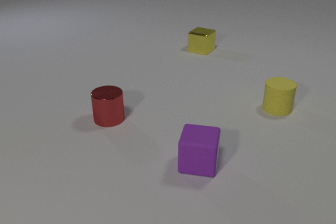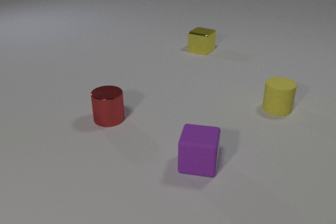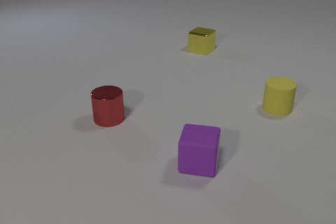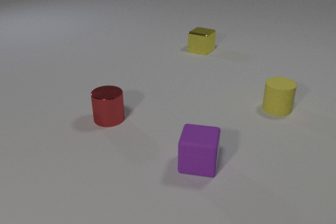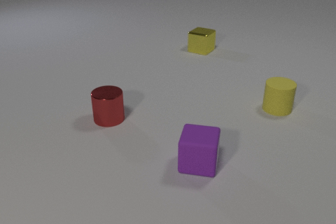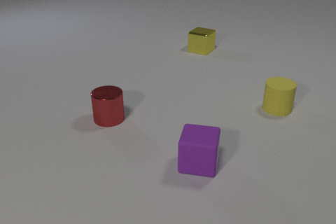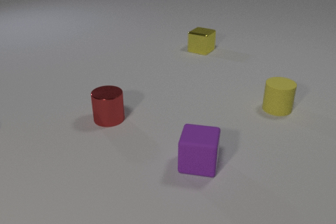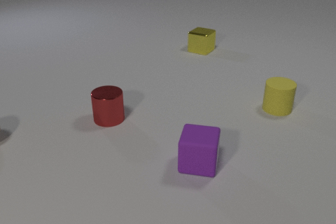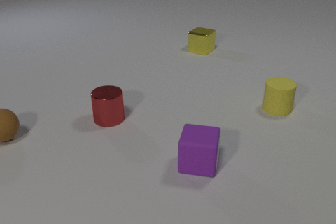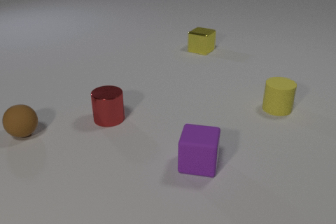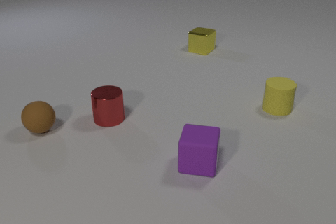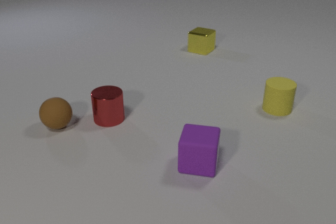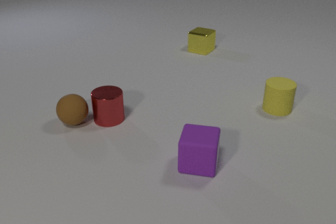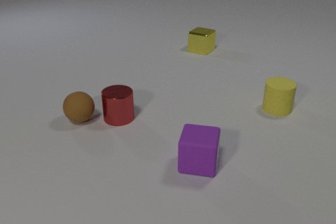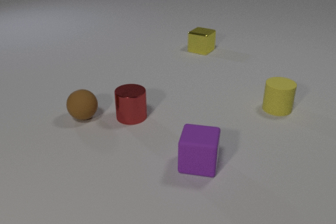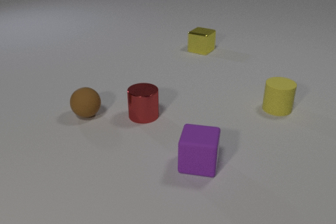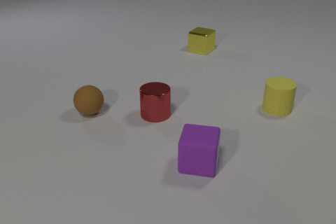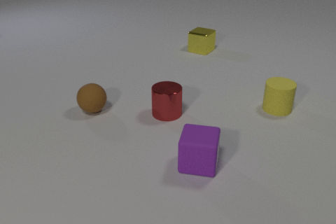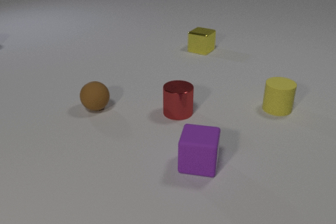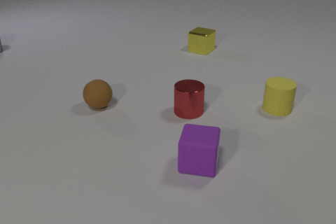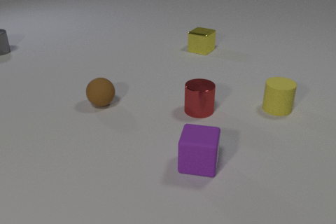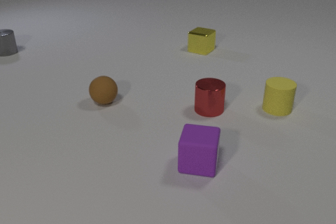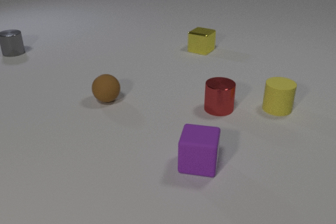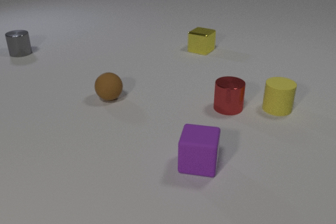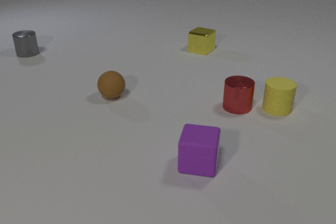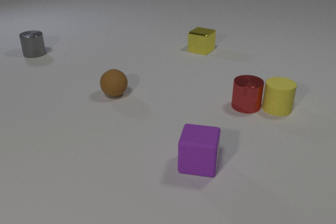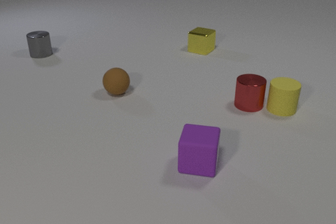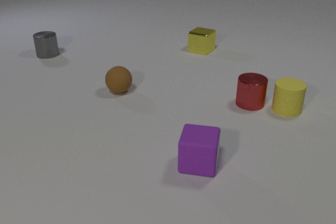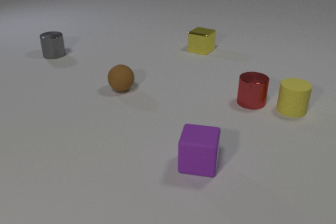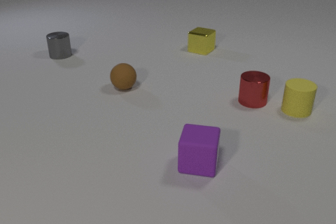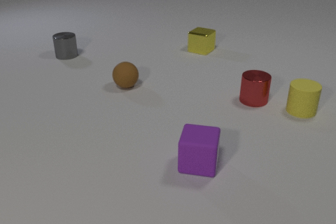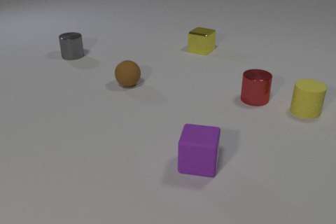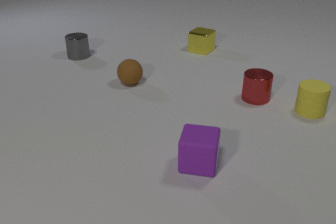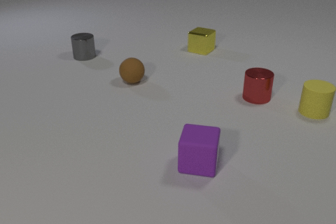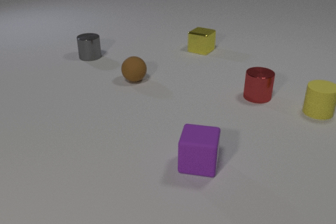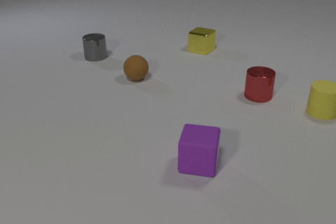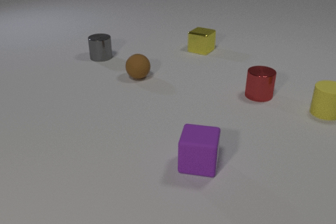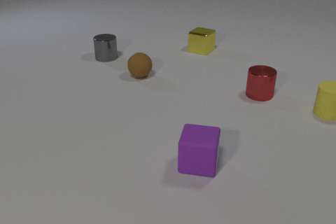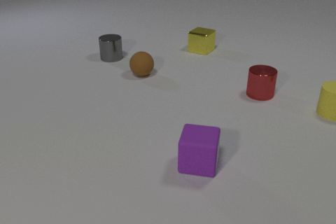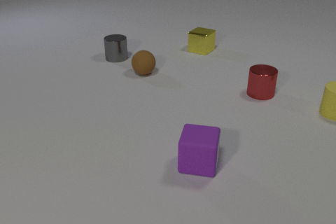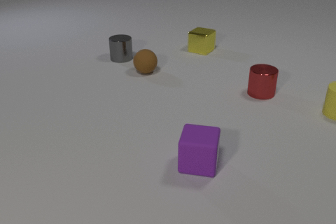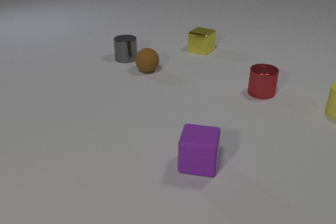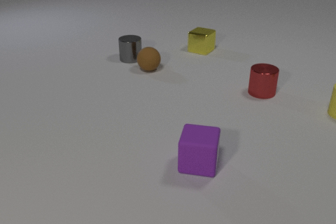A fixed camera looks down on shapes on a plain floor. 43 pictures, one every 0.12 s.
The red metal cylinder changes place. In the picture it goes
to the right.
The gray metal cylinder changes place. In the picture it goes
to the right.
0.00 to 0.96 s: The brown rubber sphere comes in at the left edge, rolls to the right.
0.96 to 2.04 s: The brown rubber sphere rolls to the right. The red metal cylinder slides to the right. The brown rubber sphere and the red metal cylinder collide.
2.04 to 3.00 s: The brown rubber sphere rolls away from the camera and to the right. The red metal cylinder slides to the right. The gray metal cylinder comes in at the left edge, slides to the right and toward the camera.
3.00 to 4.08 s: The brown rubber sphere rolls away from the camera and to the right. The red metal cylinder slides away from the camera and to the right. The gray metal cylinder slides to the right and toward the camera. The yellow rubber cylinder slides to the right. The red metal cylinder and the yellow rubber cylinder collide.
4.08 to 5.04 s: The brown rubber sphere rolls away from the camera and to the right. The red metal cylinder slides away from the camera. The gray metal cylinder slides to the right. The yellow rubber cylinder slides to the right.
What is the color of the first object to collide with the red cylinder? brown.
What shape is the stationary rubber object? cube.
How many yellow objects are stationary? 1.
